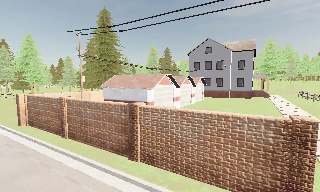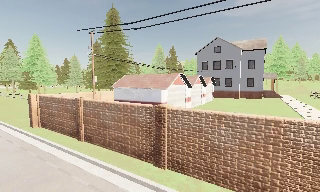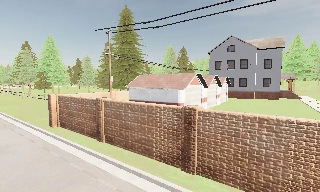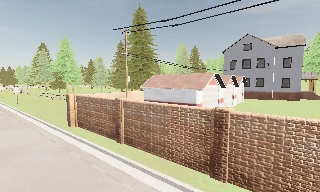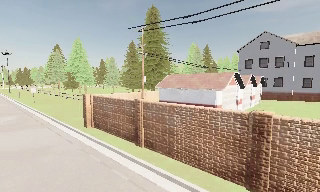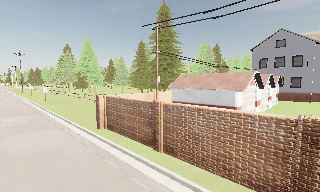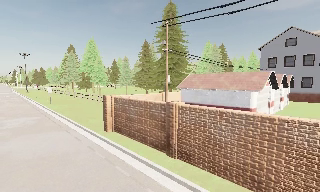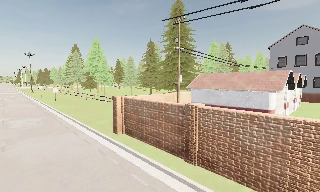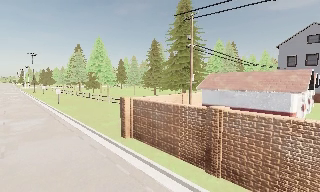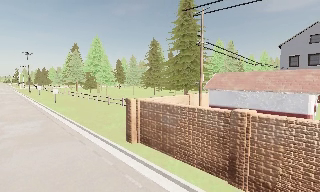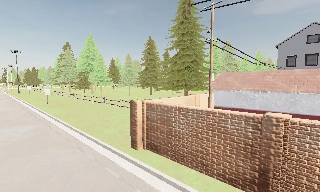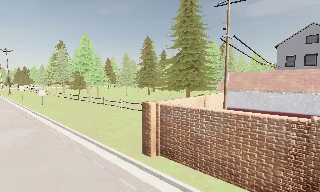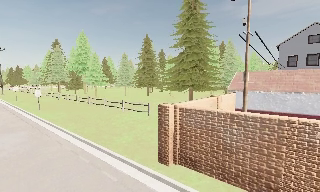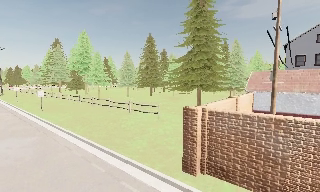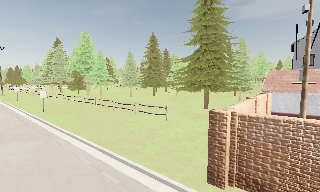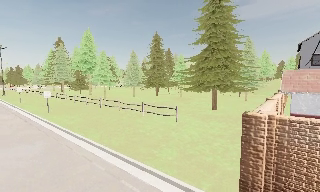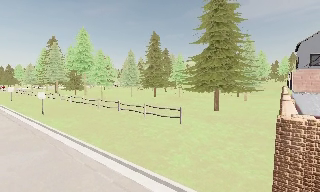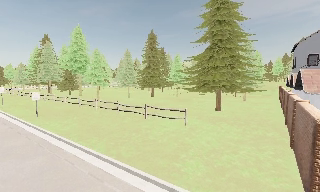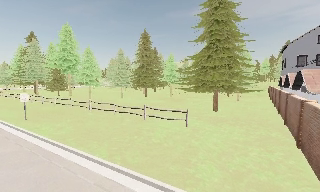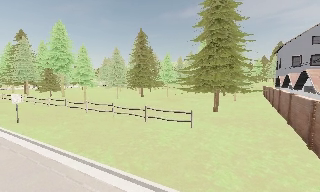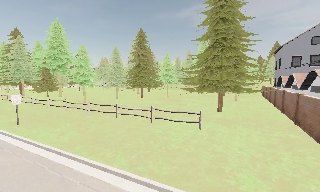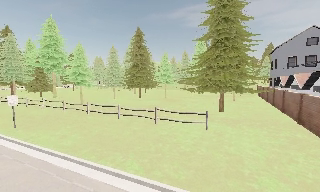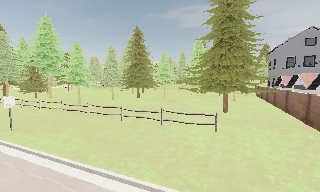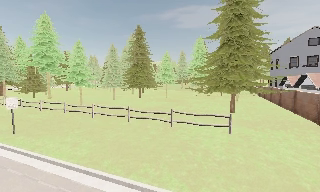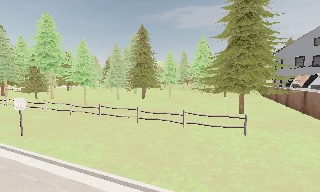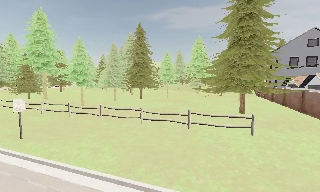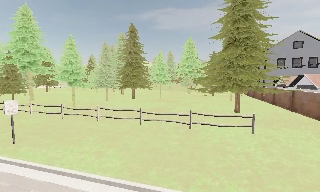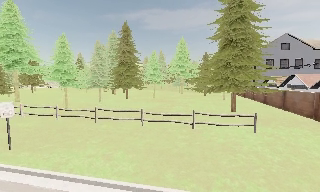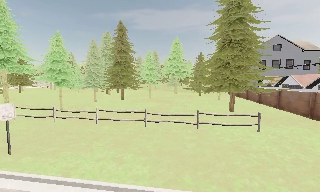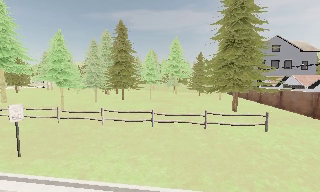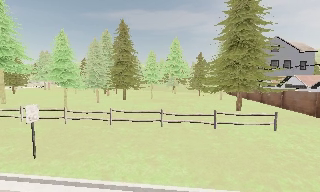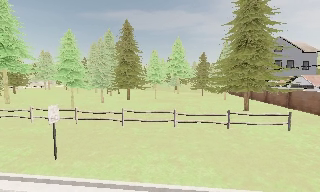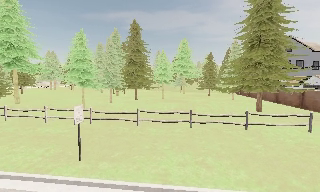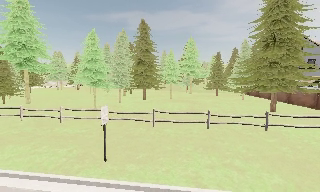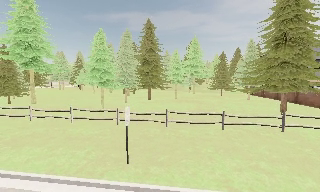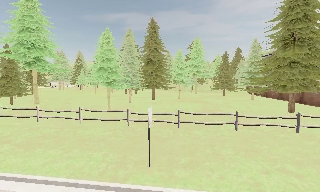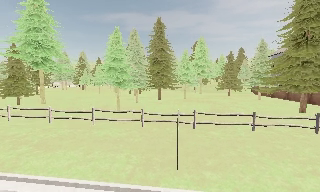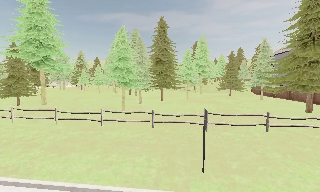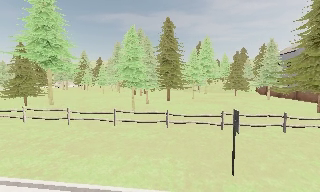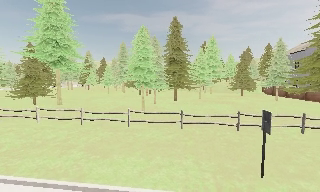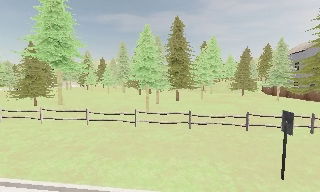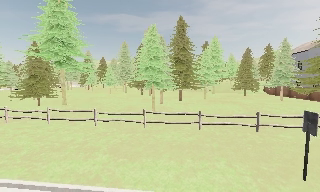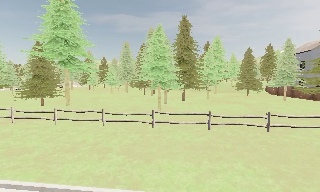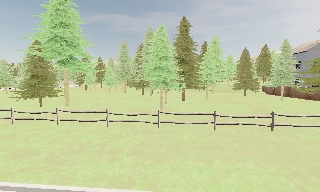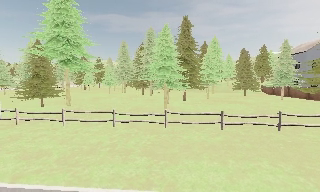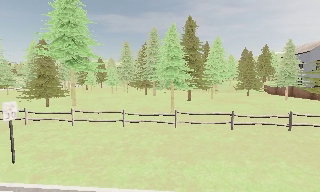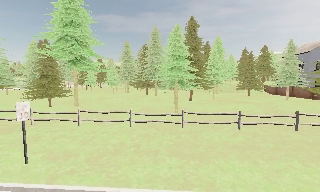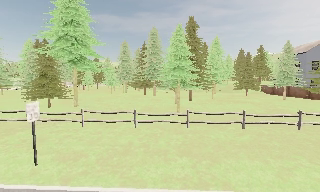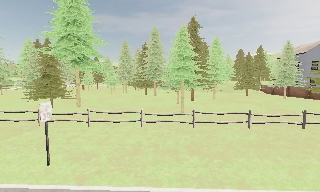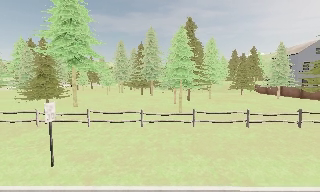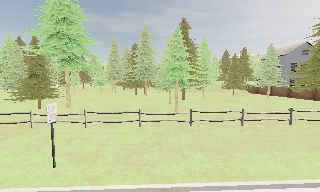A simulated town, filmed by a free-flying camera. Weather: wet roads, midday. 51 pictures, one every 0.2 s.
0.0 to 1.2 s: The scene slides to the right, as the camera pans about 15 degrees to its left. It travels to its left and forward, about 5 m, so close, fixed things drift to the right.
1.2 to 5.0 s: The camera pans to its right, which is clockwise from overhead, by about 25 degrees. It travels to its left and forward, about 18 m, so close, fixed things drift to the right.
5.0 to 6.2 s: The camera pans to its right, which is clockwise from overhead, by about 15 degrees. It travels to its left, about 6 m.
6.2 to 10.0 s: The camera travels to its left, about 15 m, so close, fixed things drift to the right. It loses speed.
The film runs forward here.
